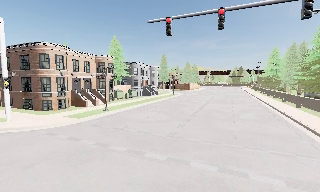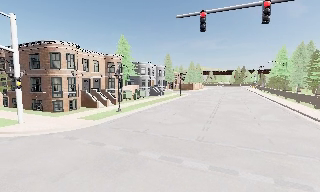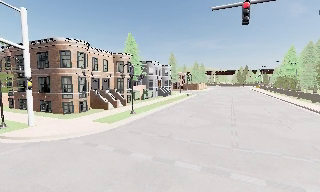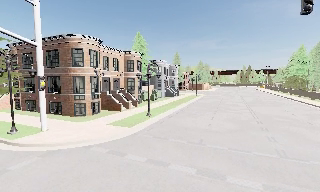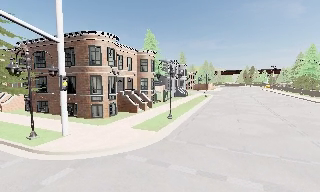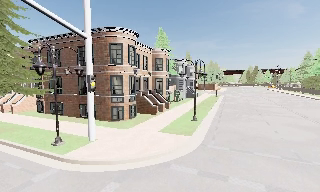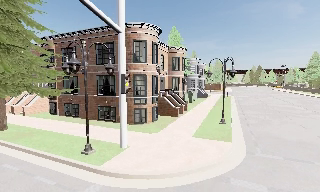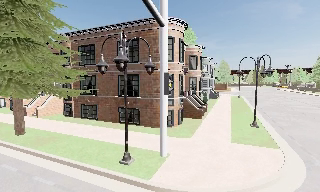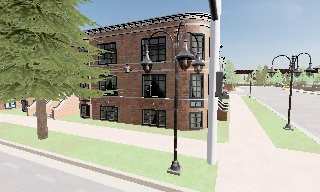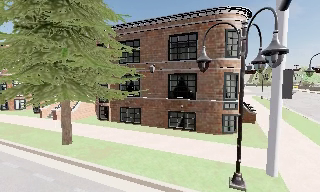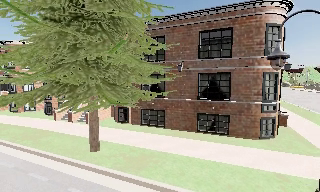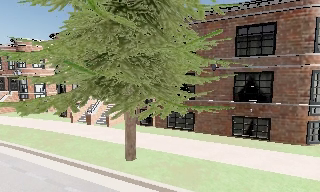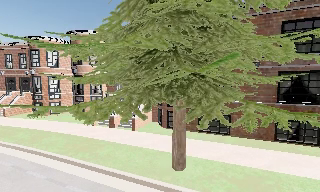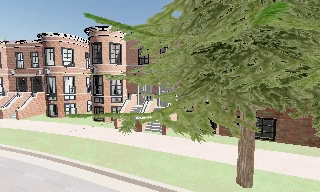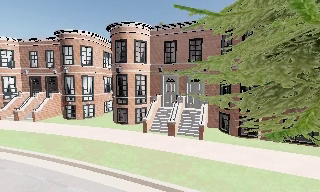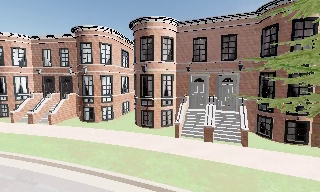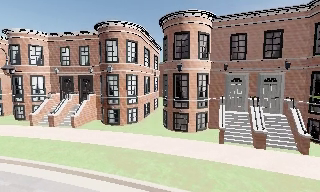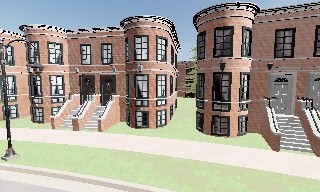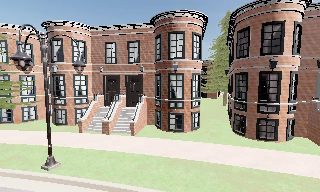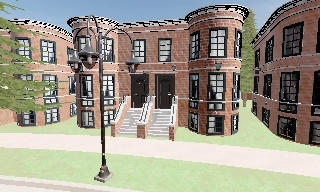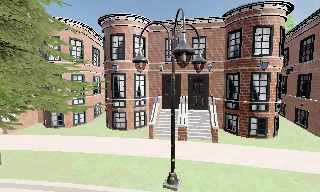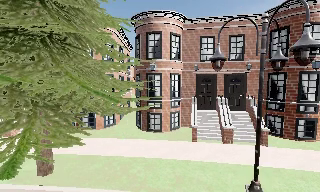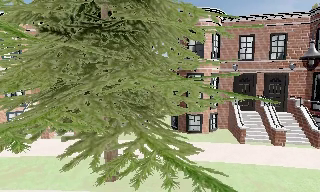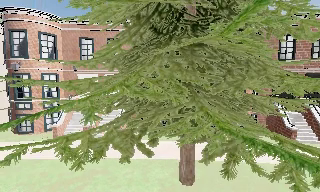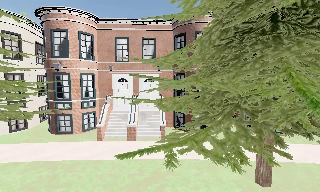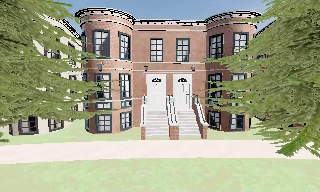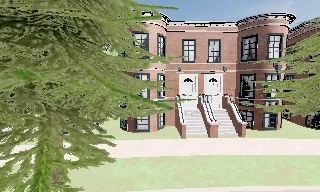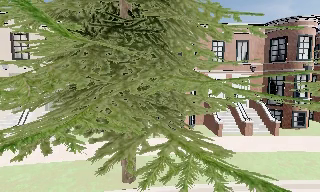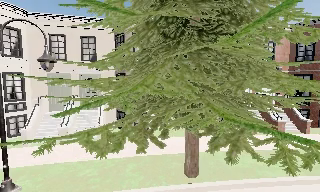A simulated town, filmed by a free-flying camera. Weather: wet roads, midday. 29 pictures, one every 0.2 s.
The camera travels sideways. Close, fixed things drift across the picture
to the right.
0.0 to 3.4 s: The camera travels to its left and forward, about 35 m, so close, fixed things drift to the right.
3.4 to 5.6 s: The camera travels to its left, about 25 m, so close, fixed things drift to the right.
The film runs forward here.
